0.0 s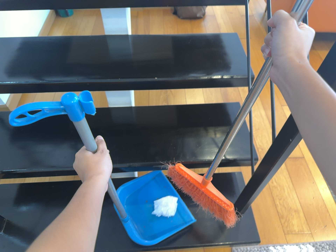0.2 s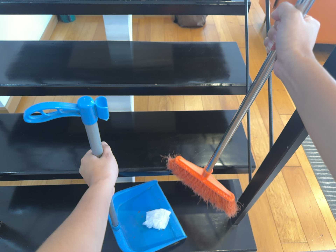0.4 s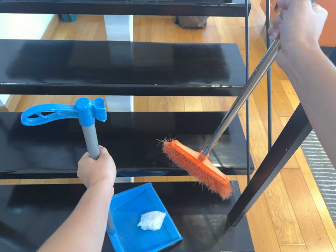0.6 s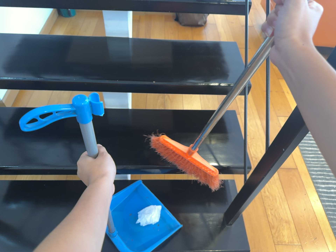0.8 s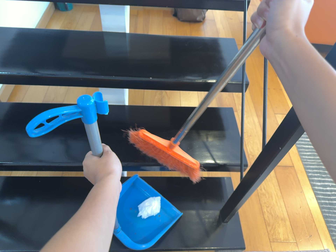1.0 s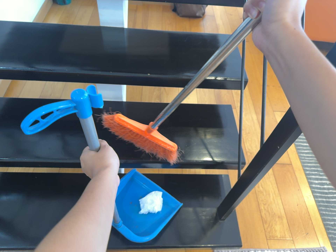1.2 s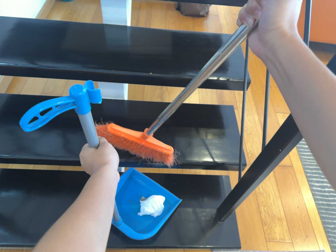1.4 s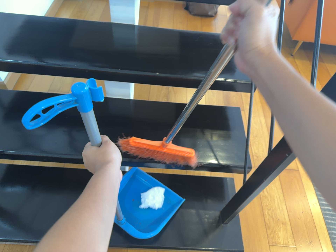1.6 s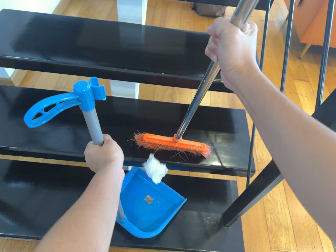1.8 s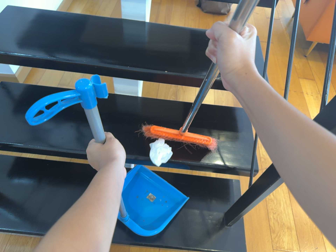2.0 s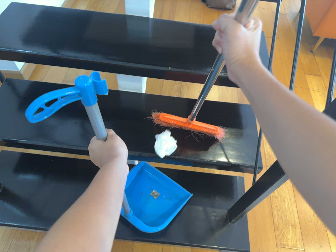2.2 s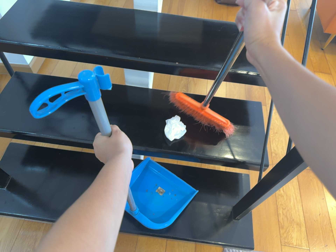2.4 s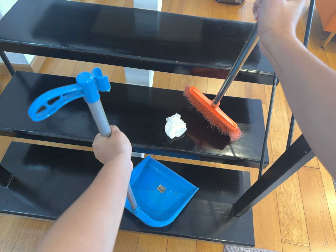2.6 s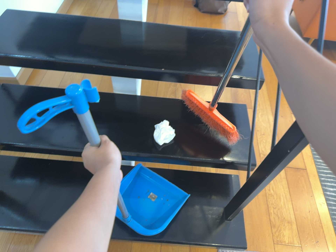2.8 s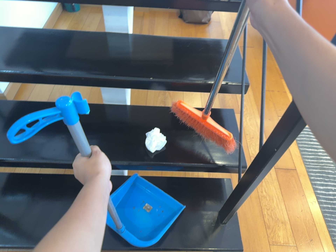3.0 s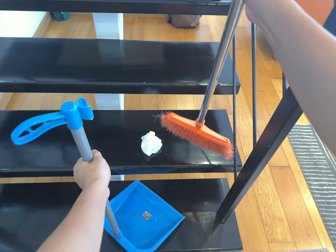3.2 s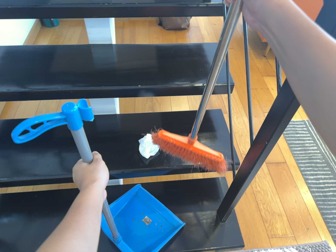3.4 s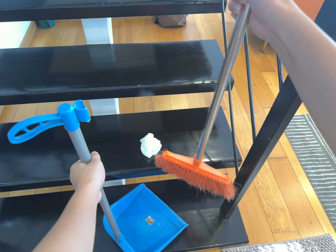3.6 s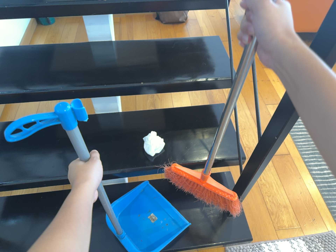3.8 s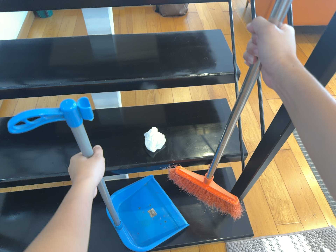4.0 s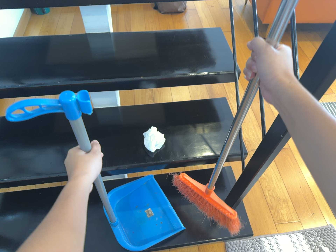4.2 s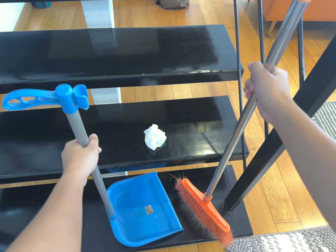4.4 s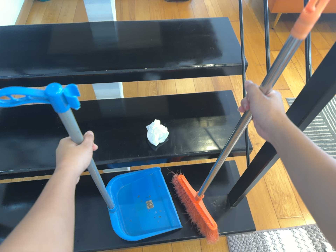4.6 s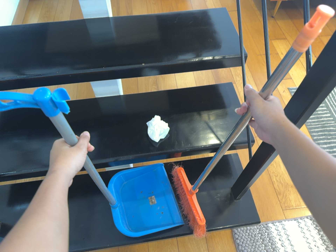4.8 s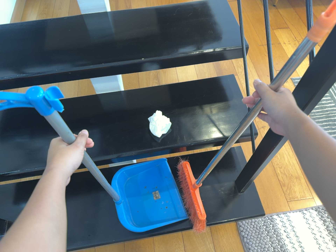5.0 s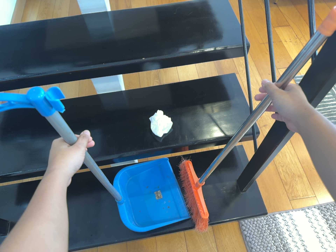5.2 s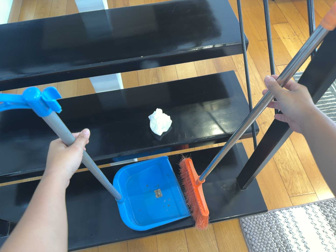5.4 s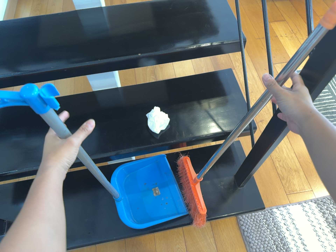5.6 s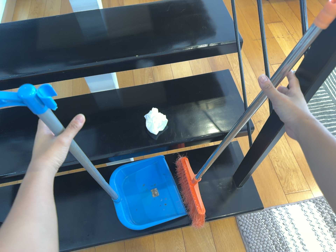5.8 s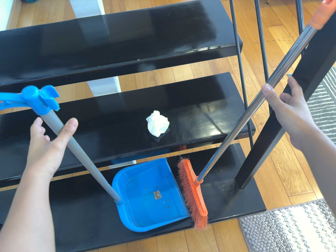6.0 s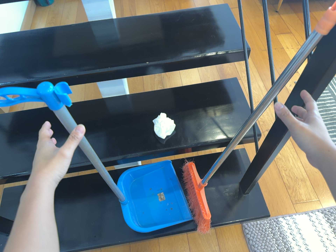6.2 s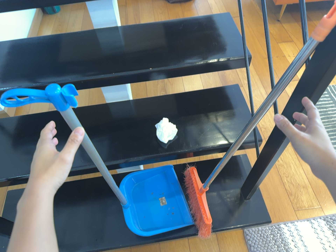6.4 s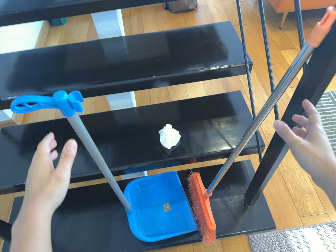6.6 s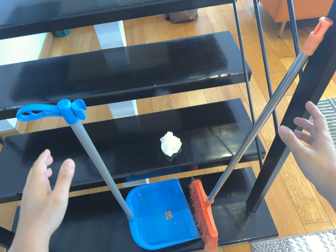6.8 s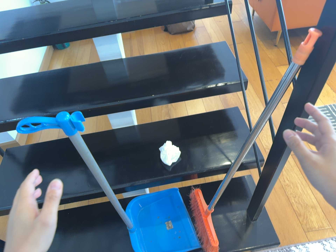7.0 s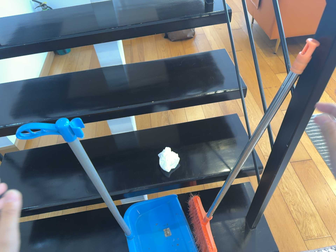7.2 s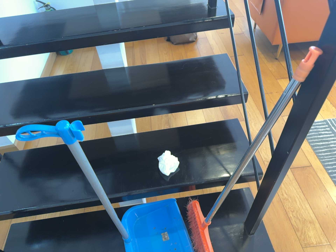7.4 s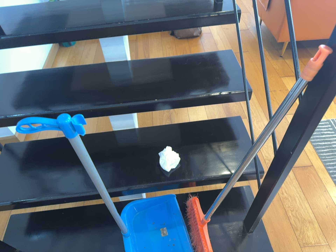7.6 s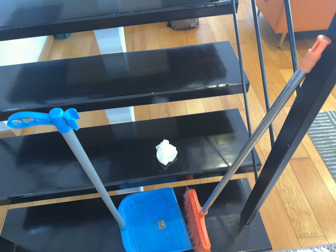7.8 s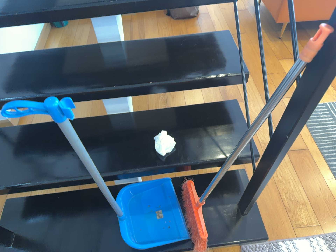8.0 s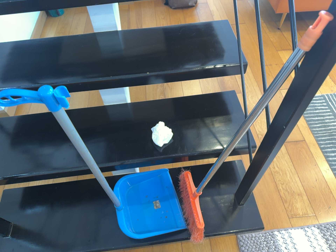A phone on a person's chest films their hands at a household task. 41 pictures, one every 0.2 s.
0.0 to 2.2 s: The camera rolls about its line of sight by about 10 degrees, and the scene rotates clockwise.
2.2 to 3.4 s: The camera rolls about its line of sight by about 10 degrees, and the scene rotates counterclockwise.
3.4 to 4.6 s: The camera travels forward, about 7 cm, so what stands in front looms larger.
4.6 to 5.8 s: The camera shifts only a little, or ends up much as it began.
5.8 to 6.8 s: The camera travels backward, about 7 cm, so what stands in front gets smaller. Its aim tips toward the top of its view by about 10 degrees, and the scene shifts downward.
6.8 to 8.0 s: The camera shifts only a little, or ends up much as it began.
The film runs backward here.
